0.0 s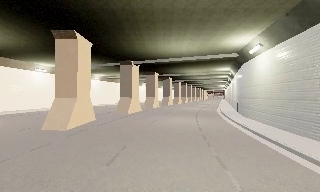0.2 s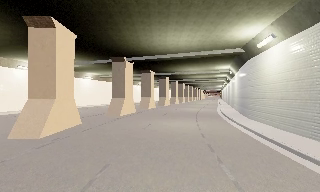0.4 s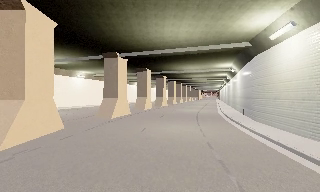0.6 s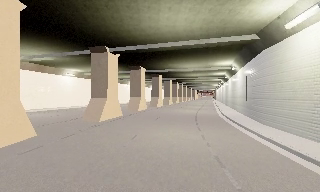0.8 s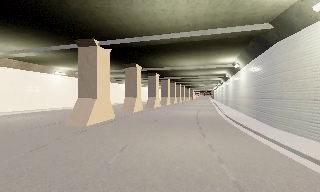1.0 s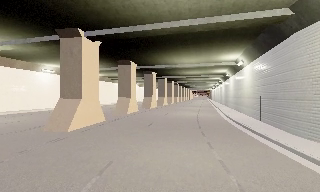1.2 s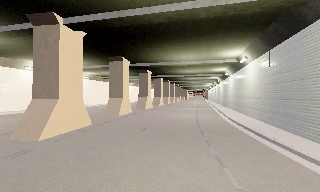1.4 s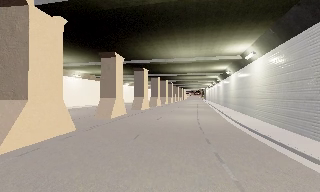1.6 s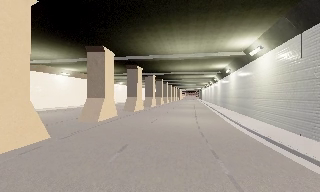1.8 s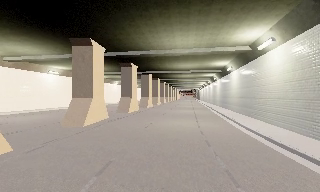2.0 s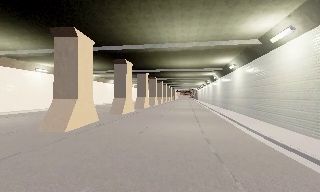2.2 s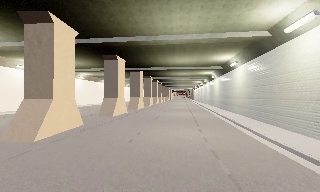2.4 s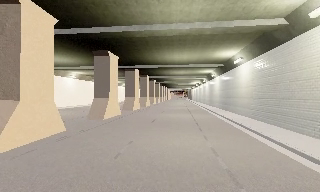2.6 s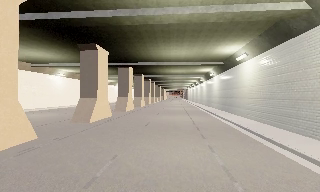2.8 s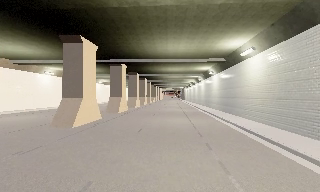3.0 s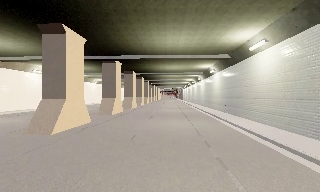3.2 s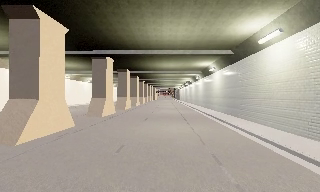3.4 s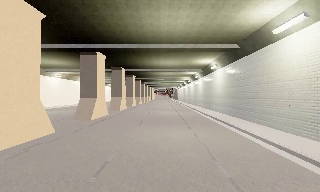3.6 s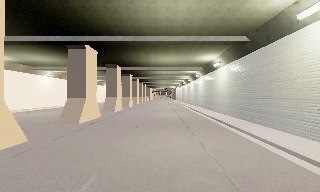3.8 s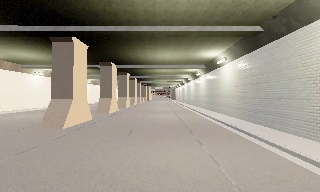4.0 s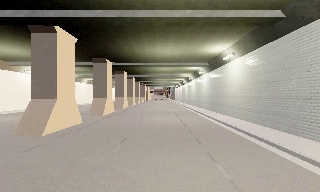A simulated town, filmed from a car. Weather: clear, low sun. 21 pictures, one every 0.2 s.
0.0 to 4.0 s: The camera pans to its right, which is clockwise from overhead, by about 20 degrees. It travels forward, about 35 m, so what stands in front looms larger.
The film runs forward here.
